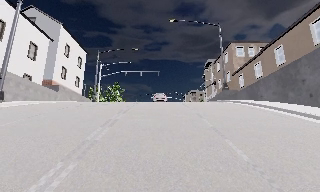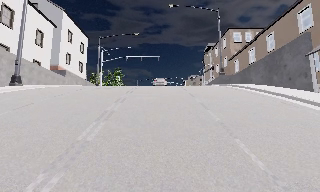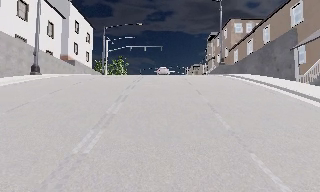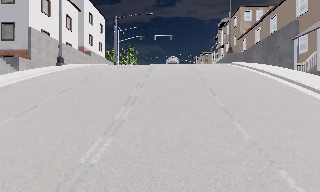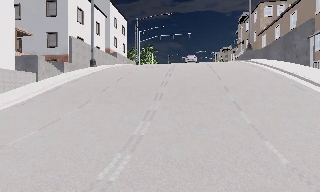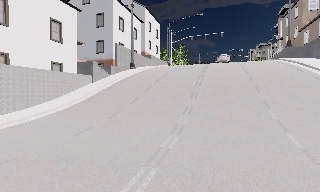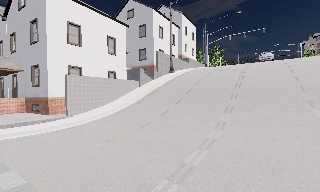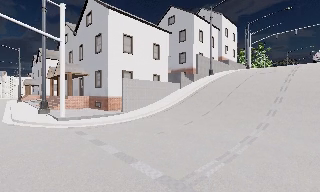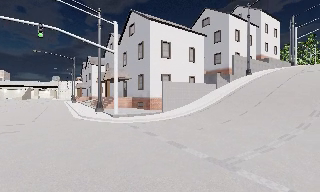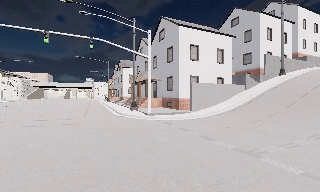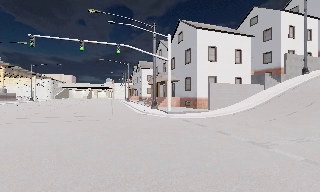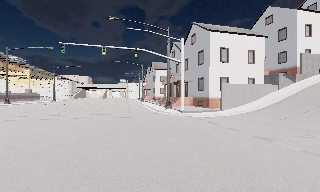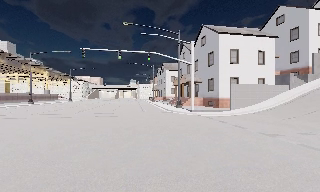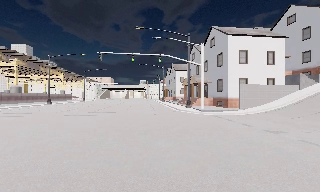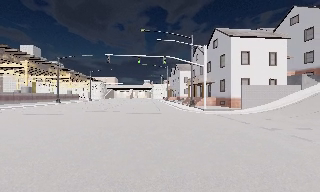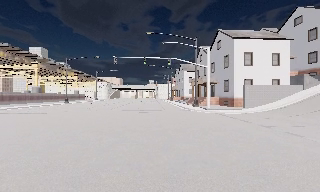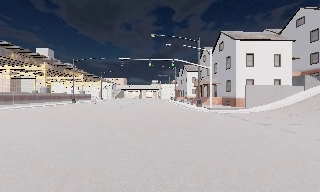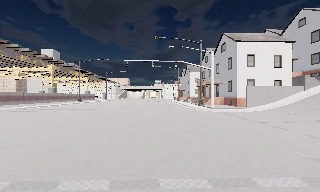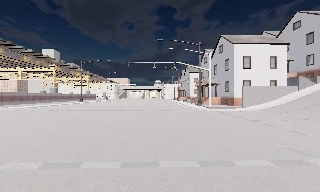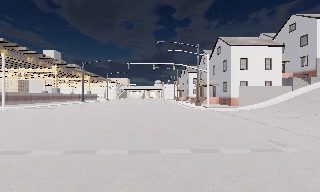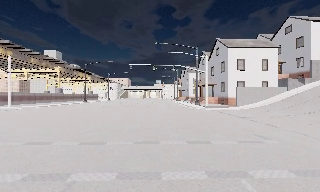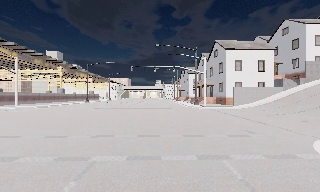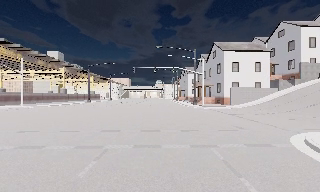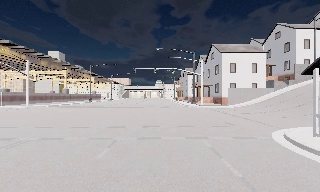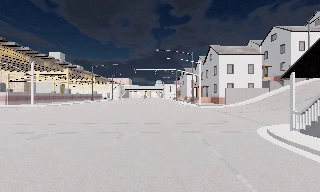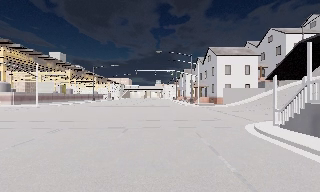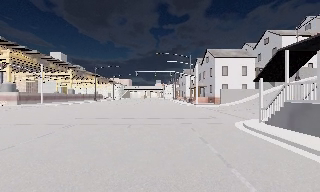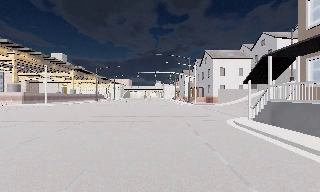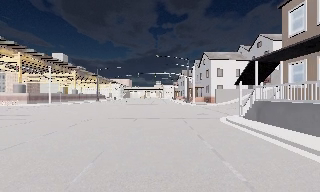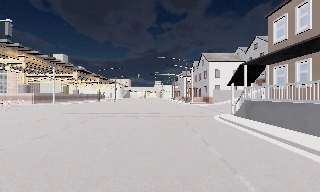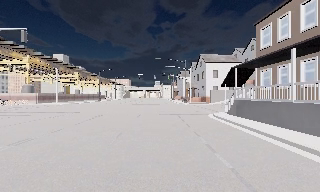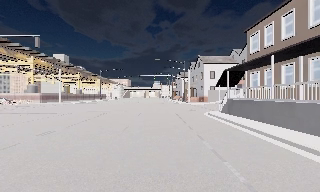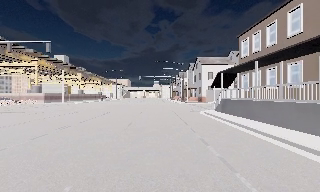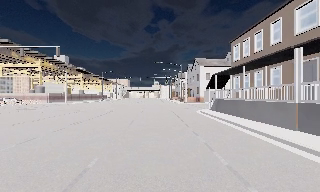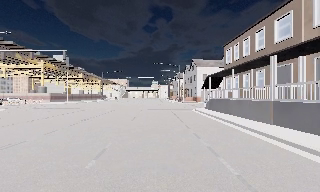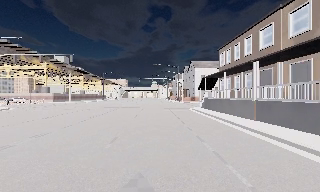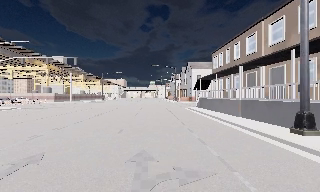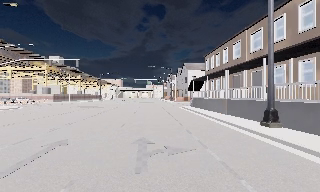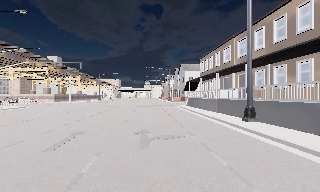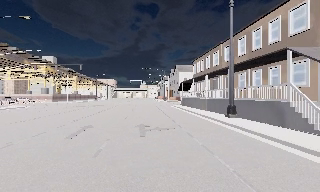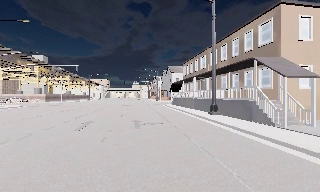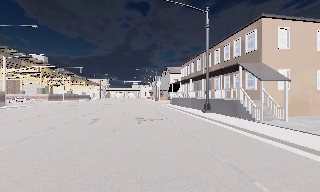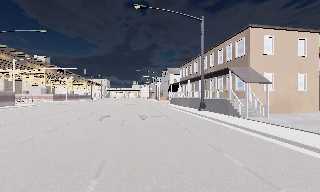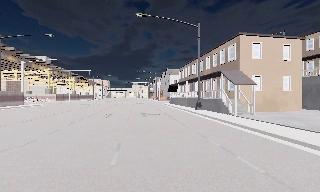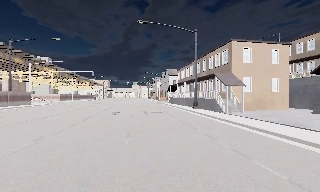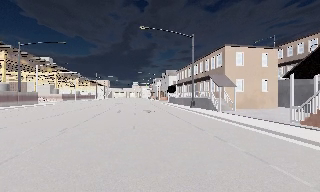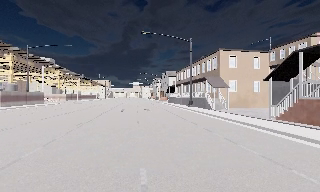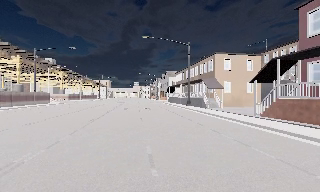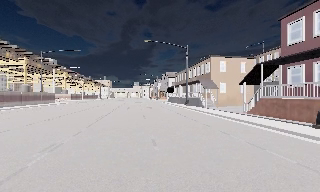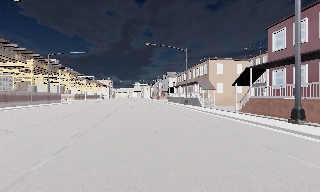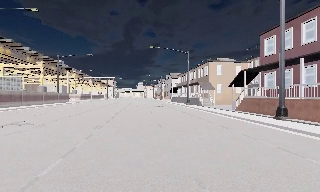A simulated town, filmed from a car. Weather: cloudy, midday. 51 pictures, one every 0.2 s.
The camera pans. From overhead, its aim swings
counterclockwise.
The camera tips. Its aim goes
downward.
0.0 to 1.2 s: The scene slides to the right, as the camera pans about 35 degrees to its left. It travels backward, about 9 m. Its aim tips downward by about 15 degrees, and the scene shifts upward.
1.2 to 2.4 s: The camera pans to its left, which is counterclockwise from overhead, by about 45 degrees. It travels backward, about 8 m.
2.4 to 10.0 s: The camera travels backward, about 50 m, so what stands in front gets smaller. It gains speed.
The film runs backward here.
